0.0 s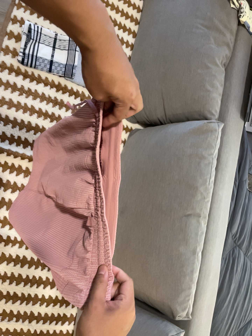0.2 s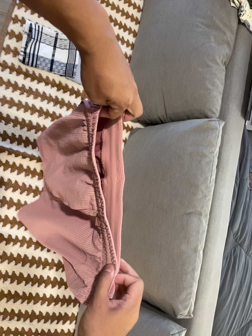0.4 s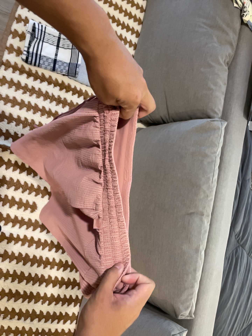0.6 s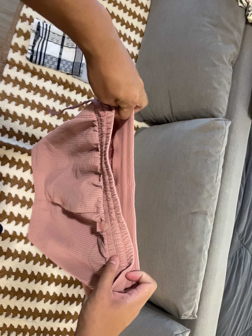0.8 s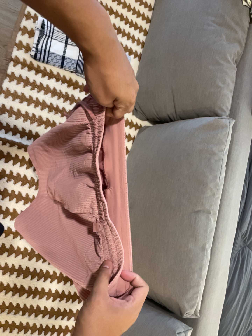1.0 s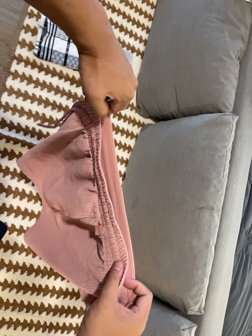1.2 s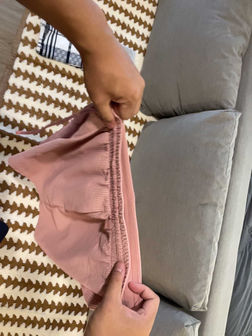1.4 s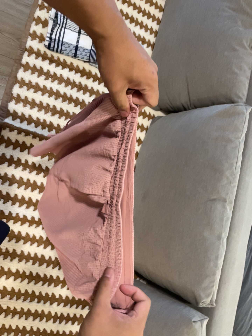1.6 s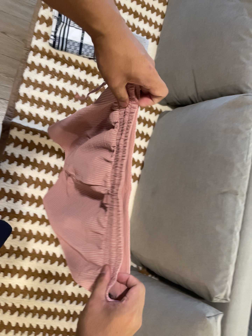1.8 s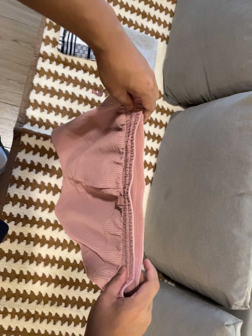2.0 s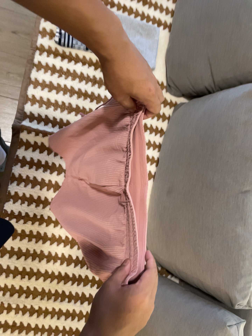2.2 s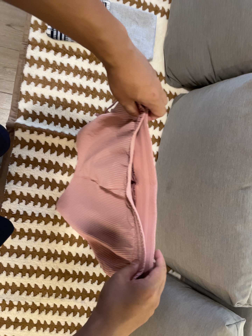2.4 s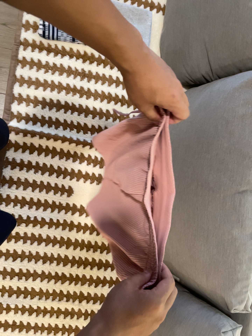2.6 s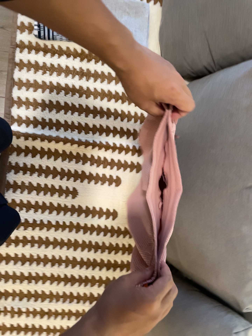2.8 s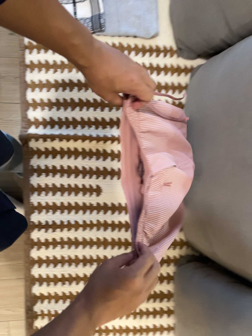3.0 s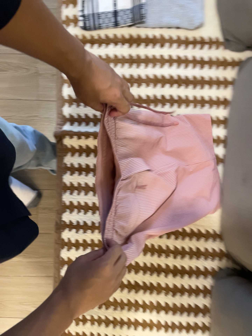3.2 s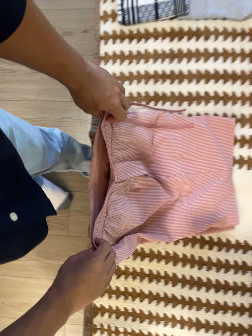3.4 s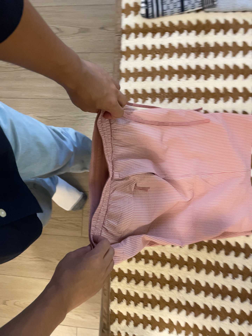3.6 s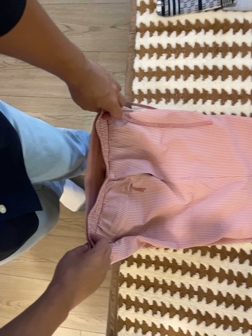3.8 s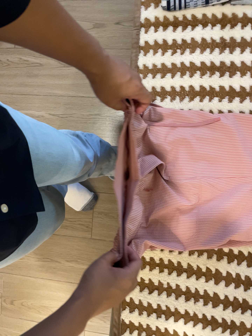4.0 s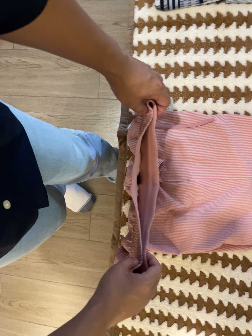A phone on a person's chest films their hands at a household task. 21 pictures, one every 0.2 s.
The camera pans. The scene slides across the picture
to the right.
0.0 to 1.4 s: The camera travels toward the bottom of its view, about 6 cm, so close, fixed things drift upward.
1.4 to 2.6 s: The camera pans to its left by about 15 degrees. It travels to its right, forward and toward the top of its view, about 18 cm. It rolls about its line of sight by about 10 degrees, and the scene rotates counterclockwise.
2.6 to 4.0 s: The camera swings to its left by about 25 degrees, and the scene slides to the right. It travels forward, about 24 cm, so what stands in front looms larger.
The film runs forward here.
